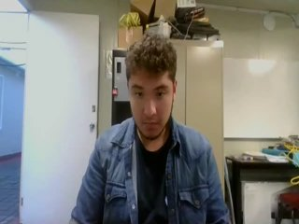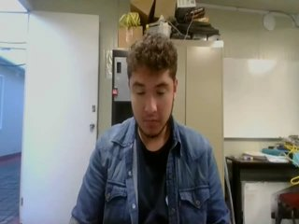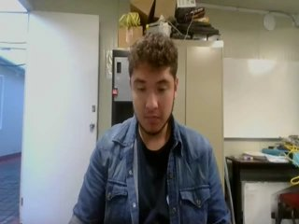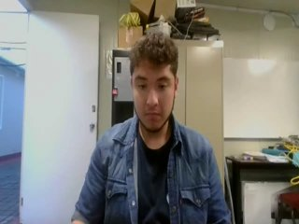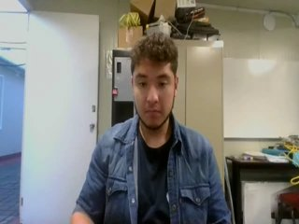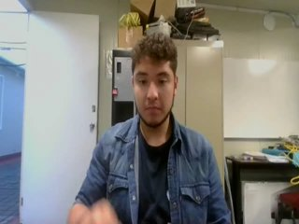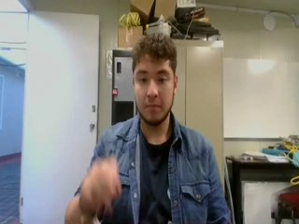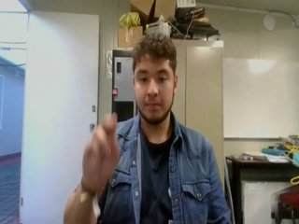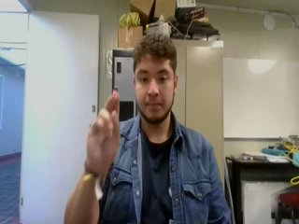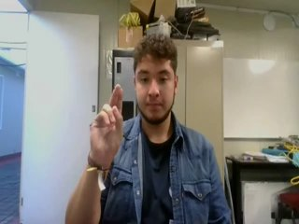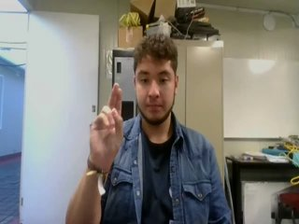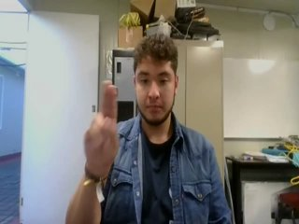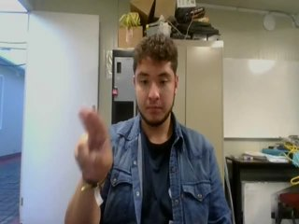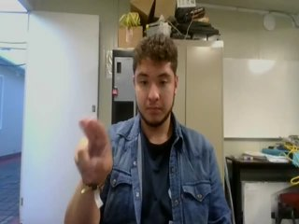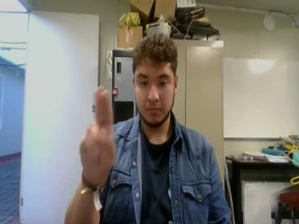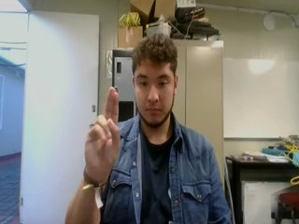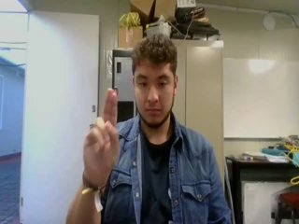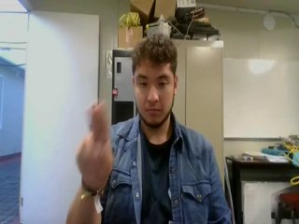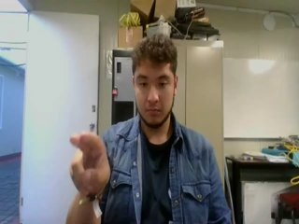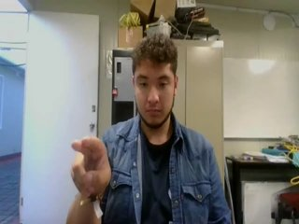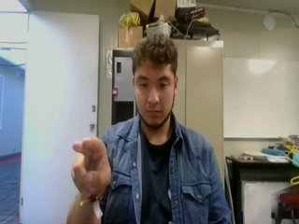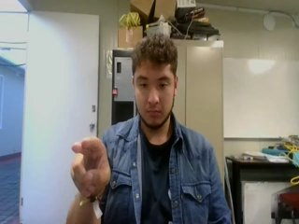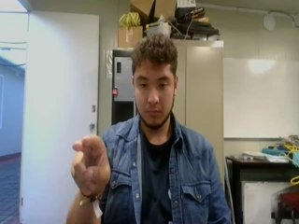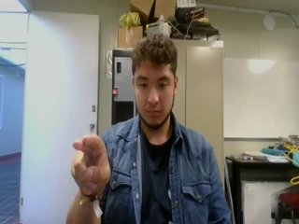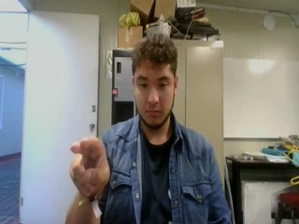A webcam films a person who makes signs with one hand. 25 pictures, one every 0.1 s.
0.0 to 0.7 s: Non-gesture.
0.8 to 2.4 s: Double click with two fingers.
